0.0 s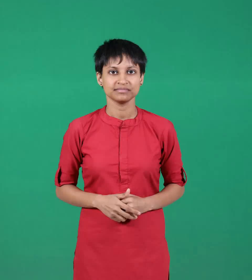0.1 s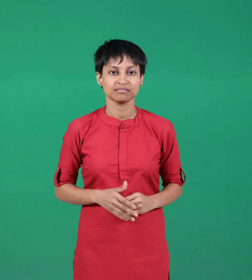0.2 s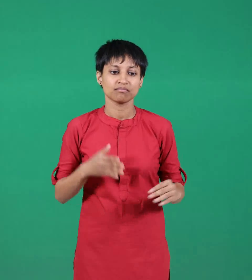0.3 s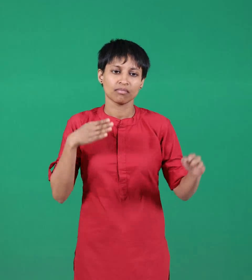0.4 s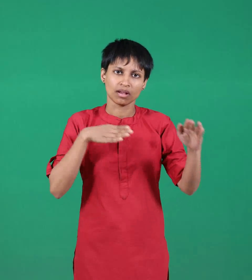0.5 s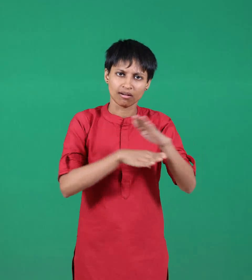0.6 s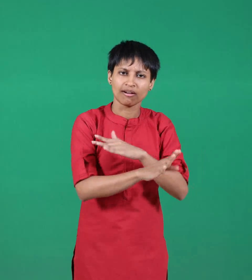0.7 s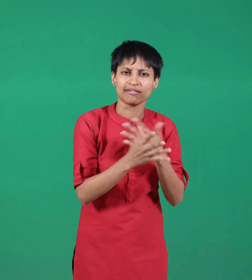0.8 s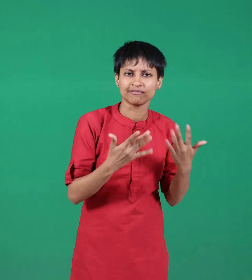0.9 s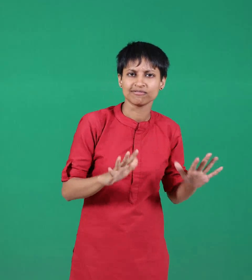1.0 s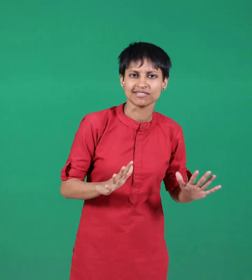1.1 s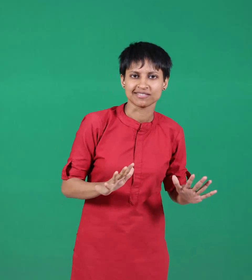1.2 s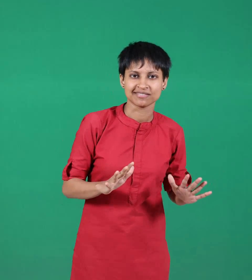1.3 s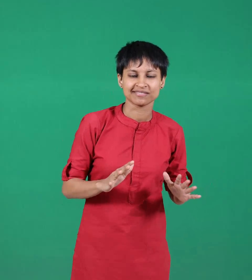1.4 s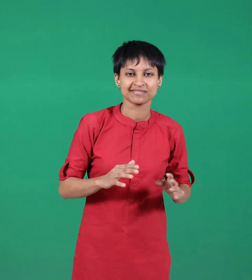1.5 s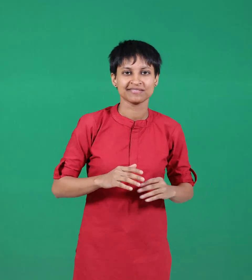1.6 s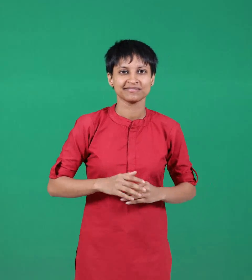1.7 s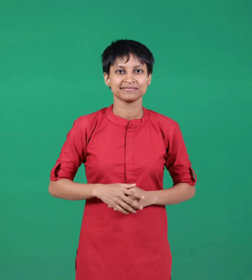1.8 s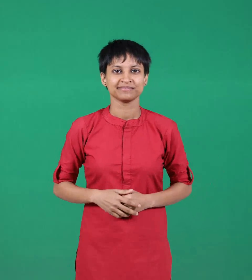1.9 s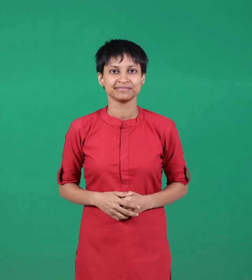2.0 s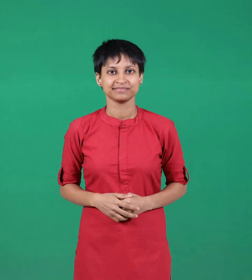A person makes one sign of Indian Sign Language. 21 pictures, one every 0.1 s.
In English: entered
